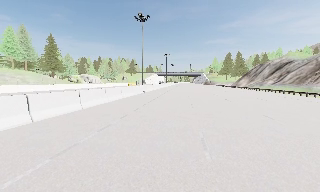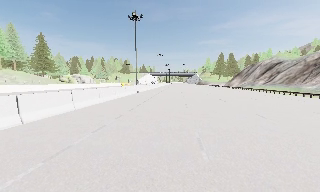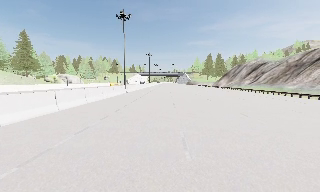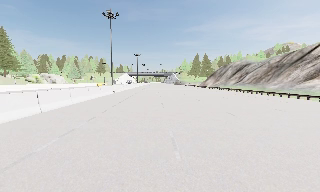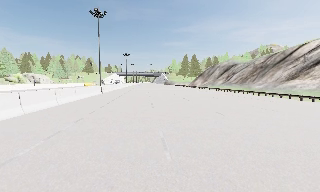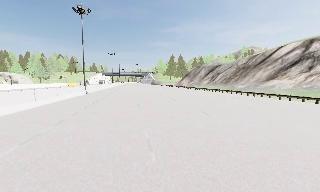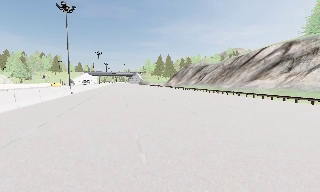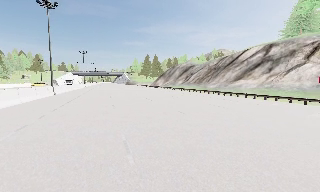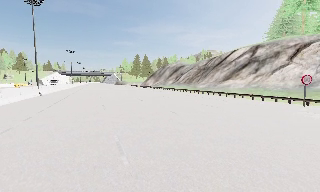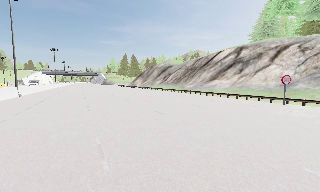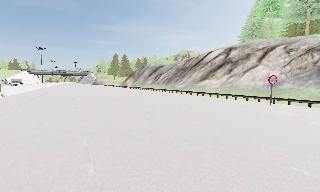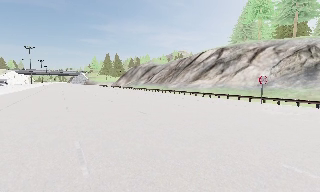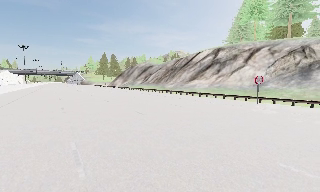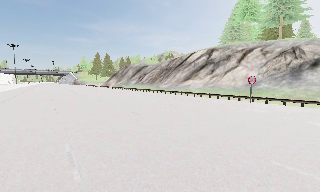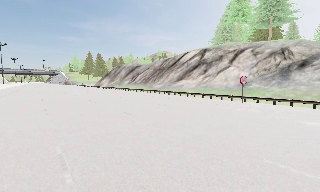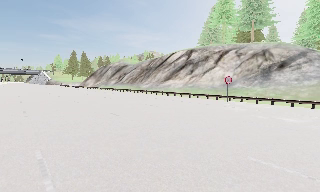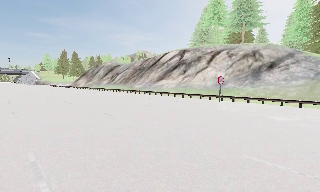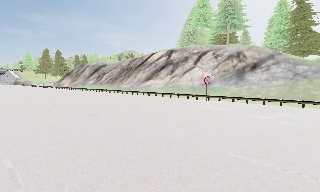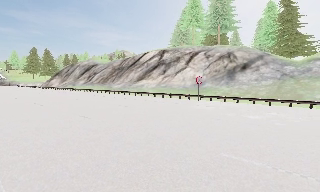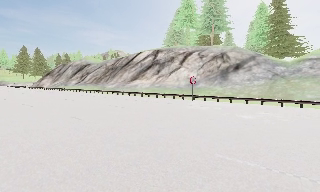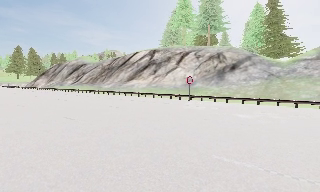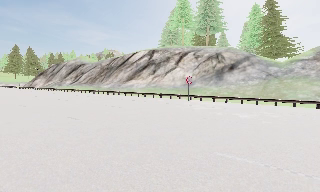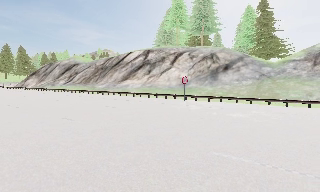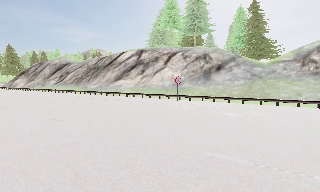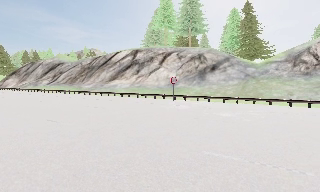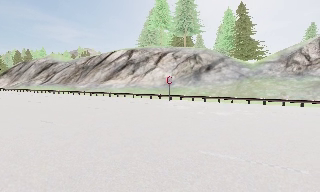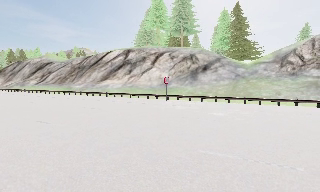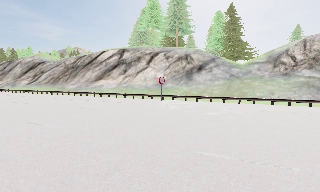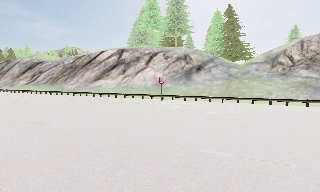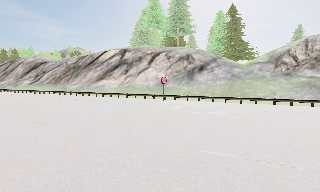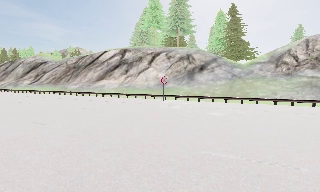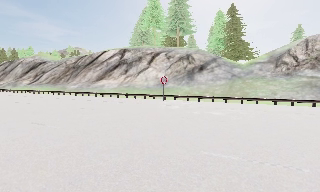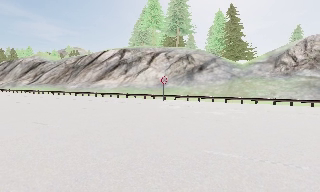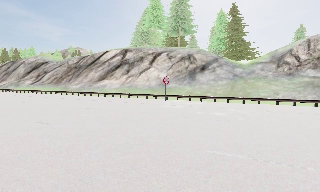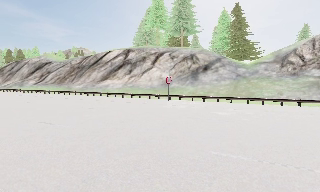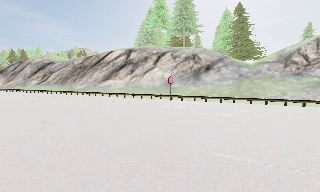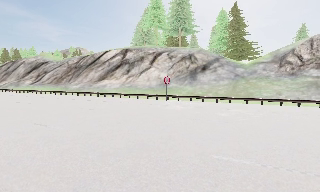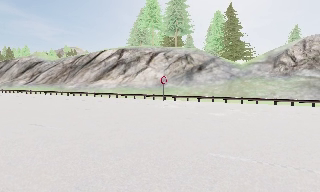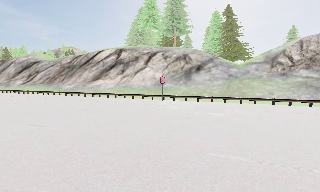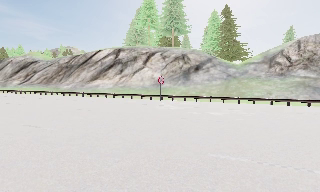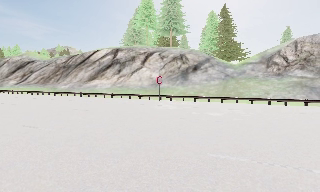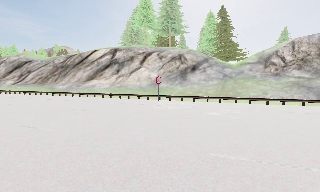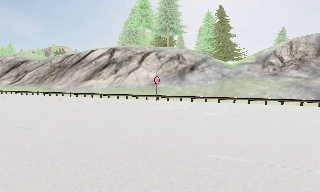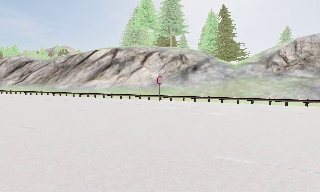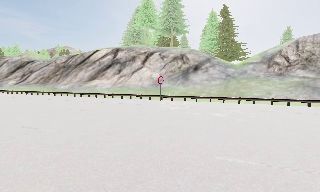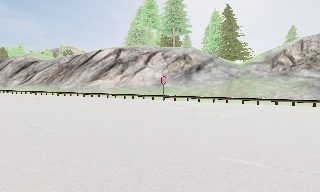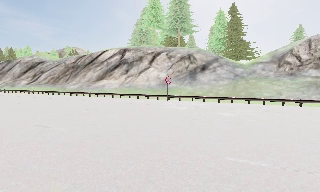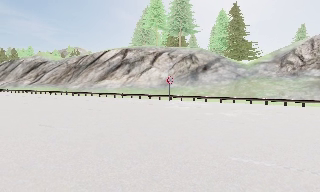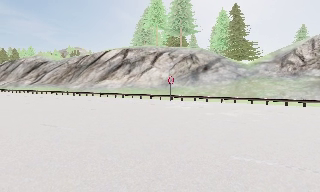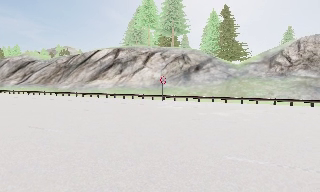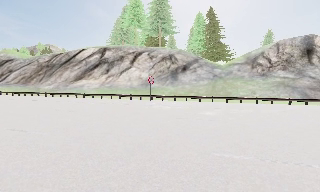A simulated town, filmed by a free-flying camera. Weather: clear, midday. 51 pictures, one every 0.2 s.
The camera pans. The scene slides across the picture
to the left.
The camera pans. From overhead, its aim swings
clockwise.
0.0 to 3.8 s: The camera swings to its right by about 65 degrees, and the scene slides to the left. It travels forward, about 1 m.
3.8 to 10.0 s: The scene slides to the left, as the camera pans about 20 degrees to its right. It travels to its left, about 1.5 m.
The film runs forward here.
